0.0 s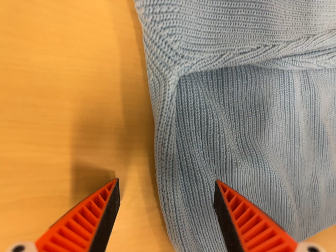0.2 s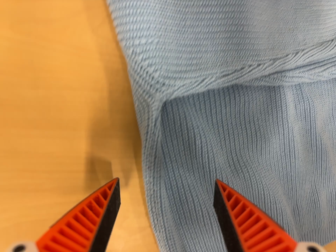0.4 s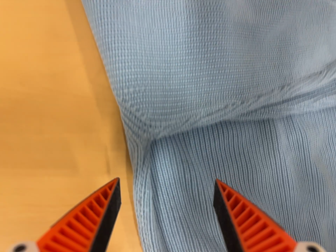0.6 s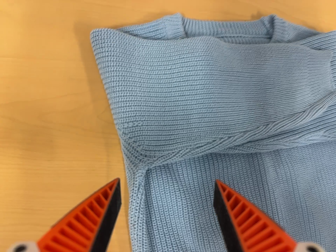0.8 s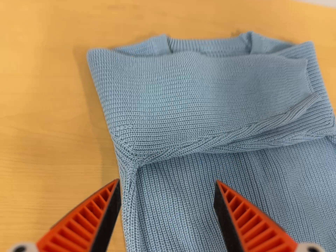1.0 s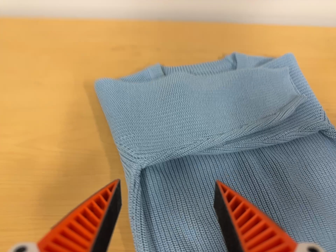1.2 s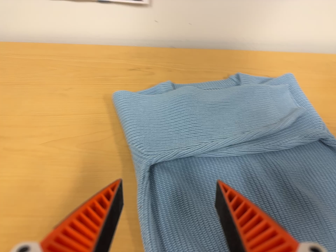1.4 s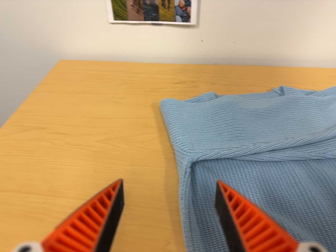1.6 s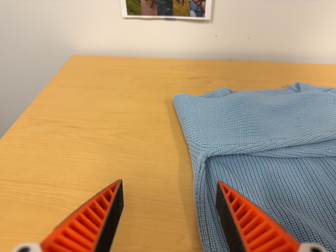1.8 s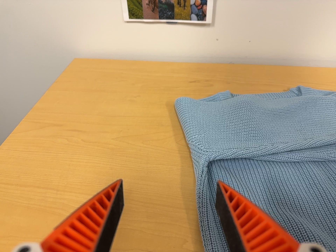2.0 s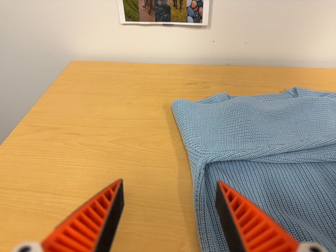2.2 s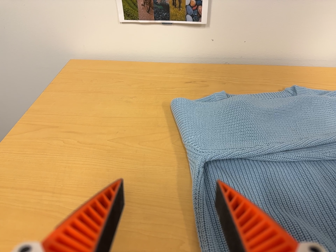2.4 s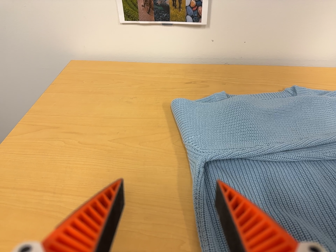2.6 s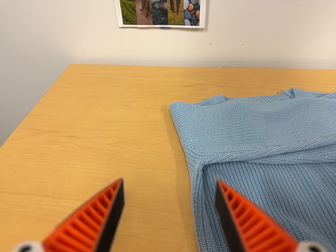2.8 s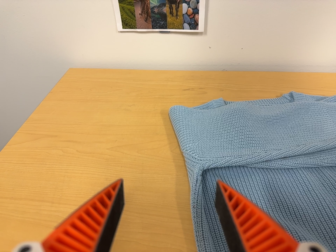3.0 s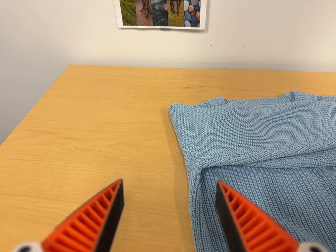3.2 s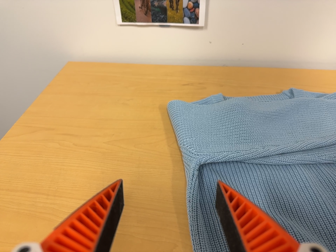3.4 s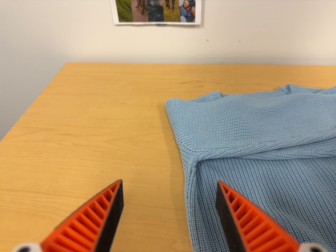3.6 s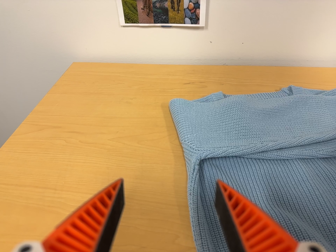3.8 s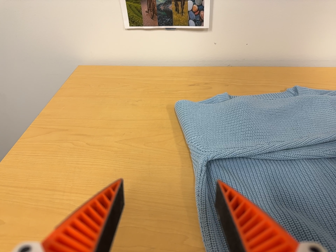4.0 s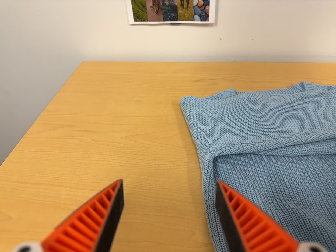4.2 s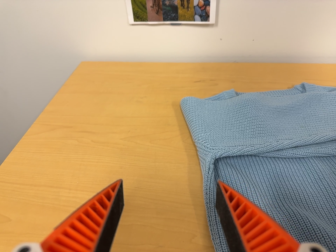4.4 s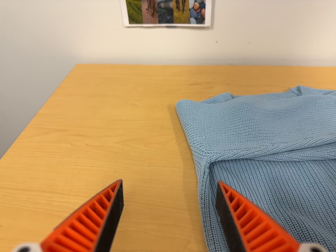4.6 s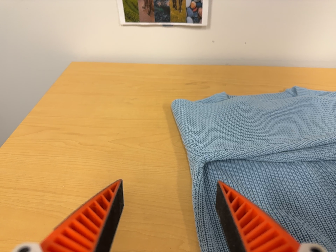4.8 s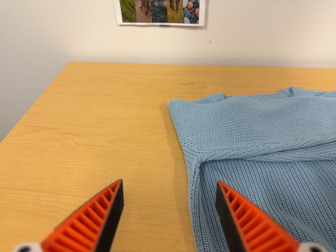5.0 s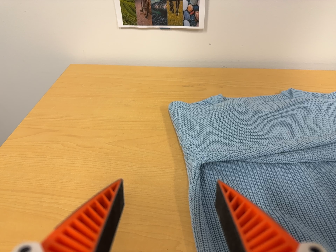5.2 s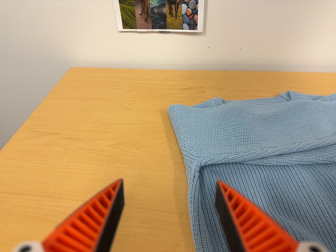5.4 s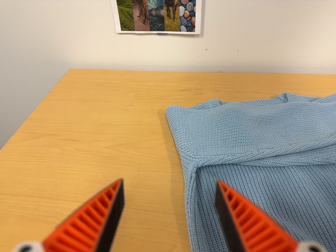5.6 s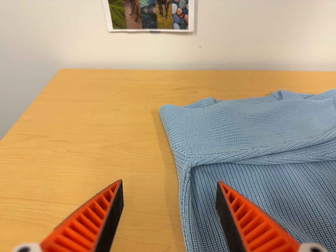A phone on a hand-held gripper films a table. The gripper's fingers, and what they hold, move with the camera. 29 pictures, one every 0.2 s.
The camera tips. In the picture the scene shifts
downward.
0.0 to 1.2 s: The camera pans to its left by about 20 degrees. It travels backward, to its right and toward the bottom of its view, about 24 cm. Its aim tips toward the top of its view by about 40 degrees, and the scene shifts downward. It rolls about its line of sight by about 10 degrees, and the scene rotates counterclockwise.
1.2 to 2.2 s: The camera pans to its left by about 10 degrees. It travels toward the bottom of its view, about 5 cm.
2.2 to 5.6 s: The camera shifts only a little, or ends up much as it began.
The film runs backward here.
